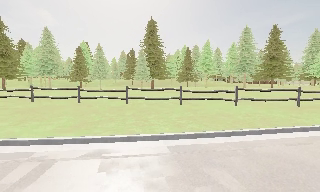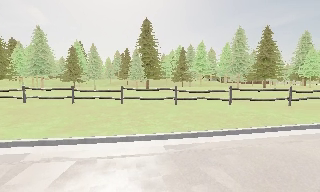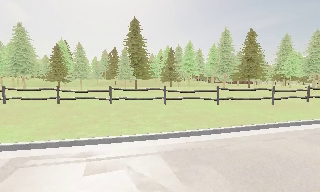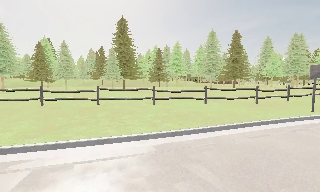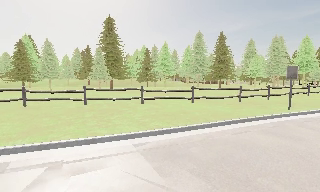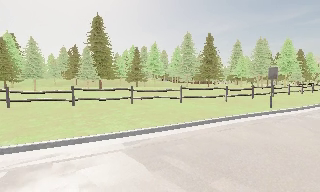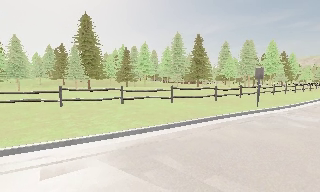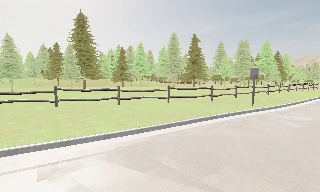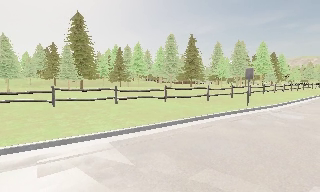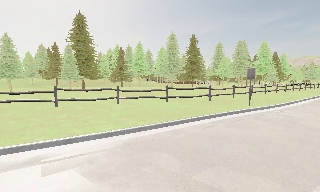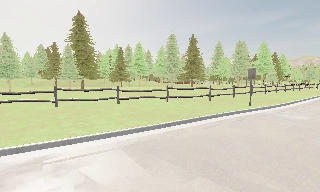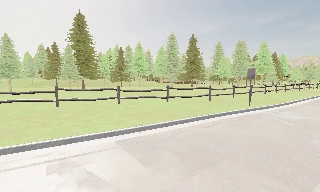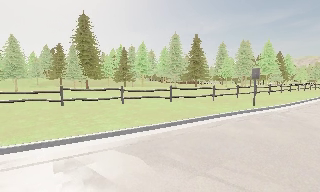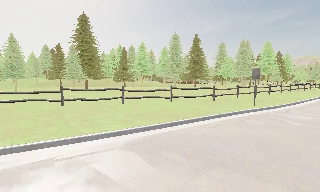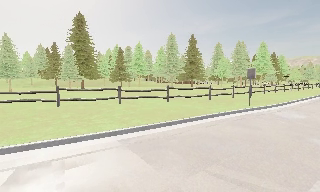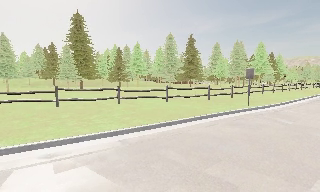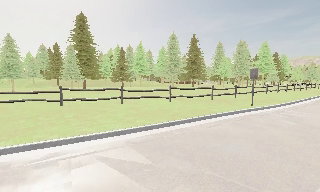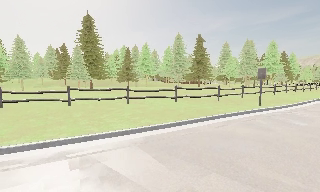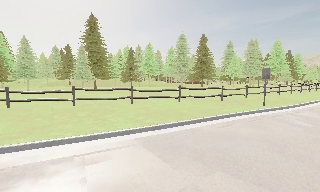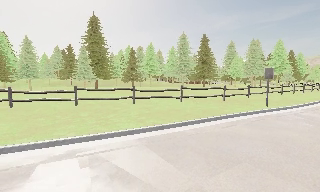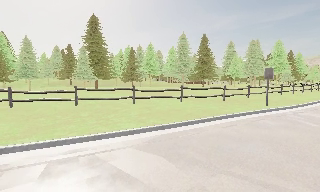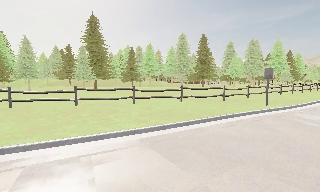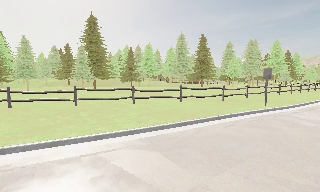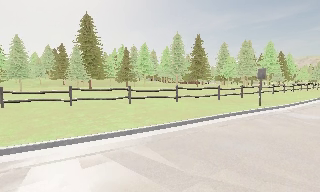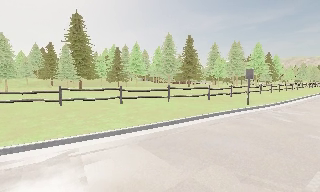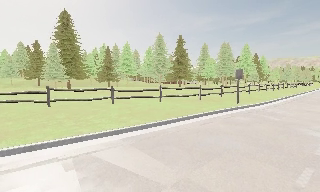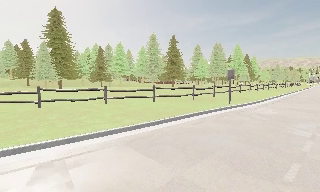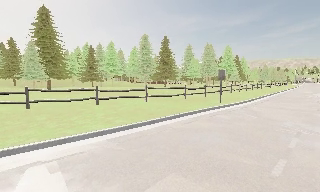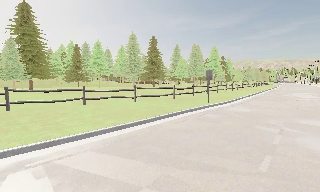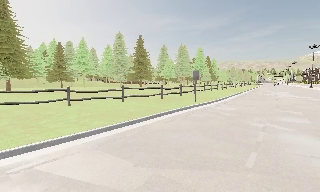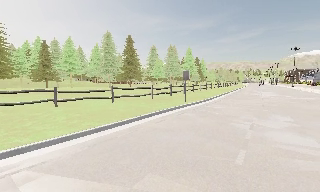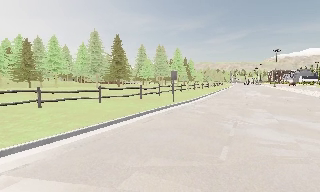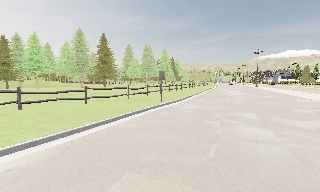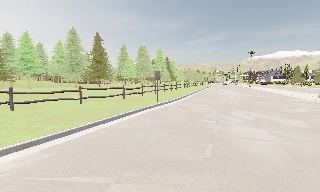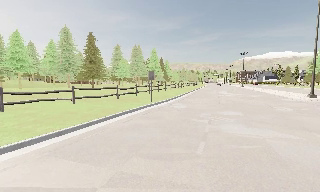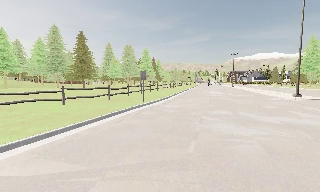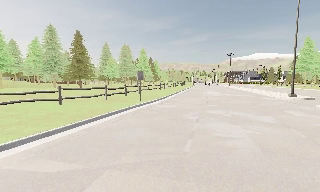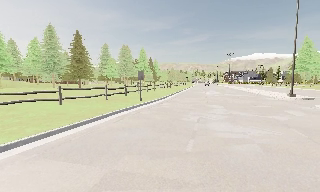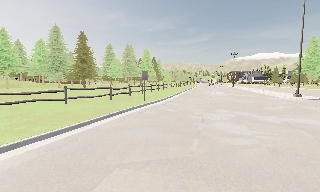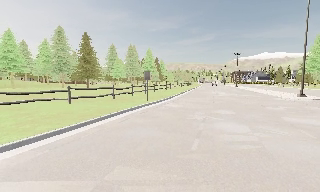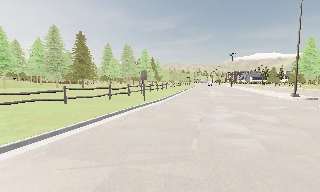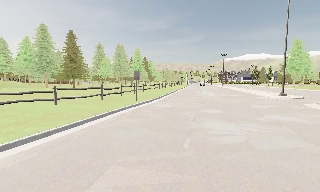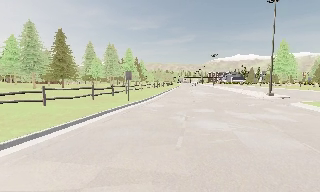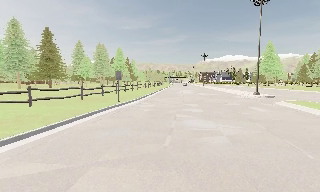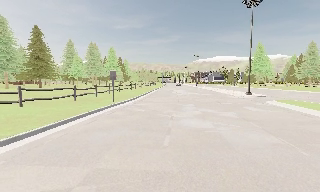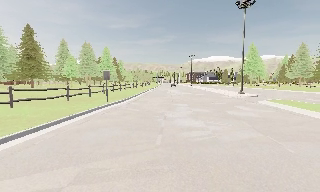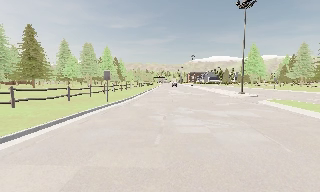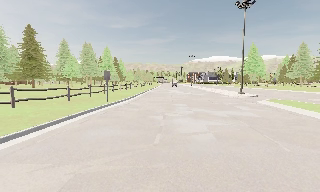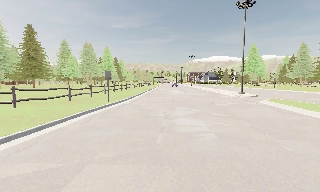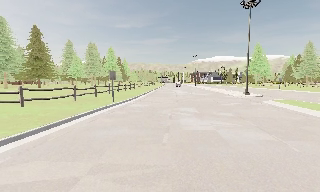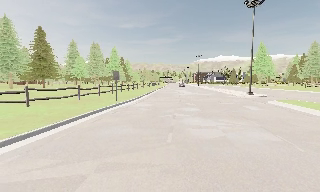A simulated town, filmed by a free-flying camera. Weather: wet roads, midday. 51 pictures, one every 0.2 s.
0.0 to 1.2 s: The camera swings to its right by about 20 degrees, and the scene slides to the left.
1.2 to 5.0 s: The camera travels to its left and backward, about 1 m.
5.0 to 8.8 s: The camera pans to its right, which is clockwise from overhead, by about 45 degrees. It travels backward and to its left, about 1 m.
8.8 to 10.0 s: The camera shifts only a little, or ends up much as it began.
The film runs forward here.
